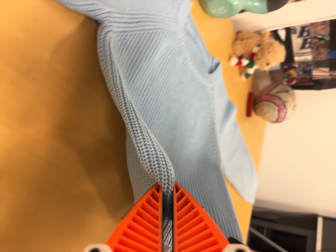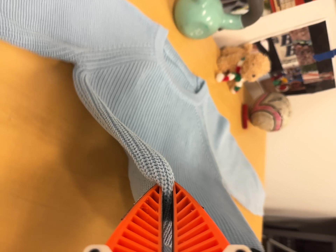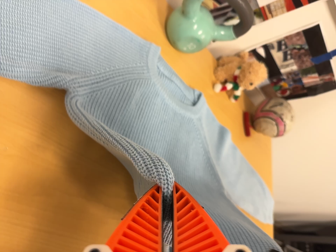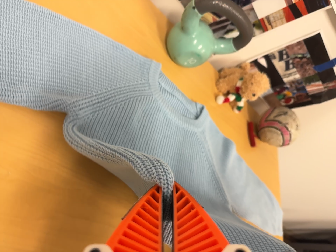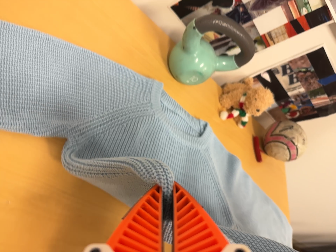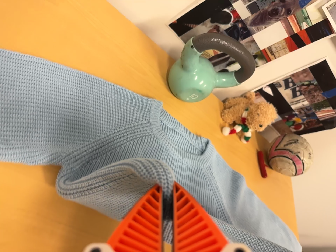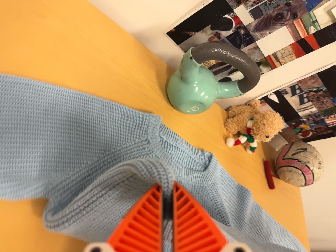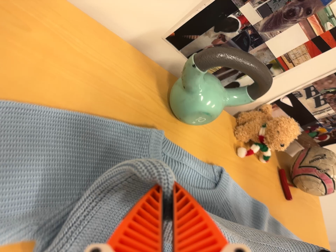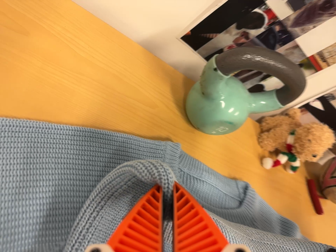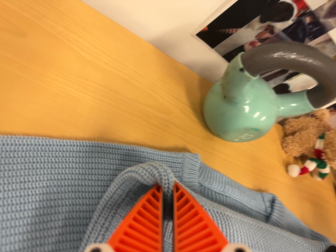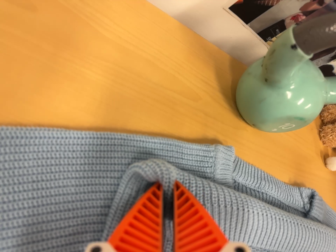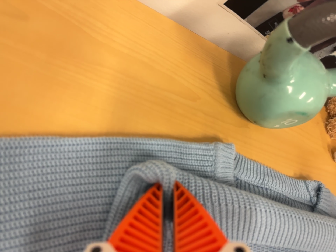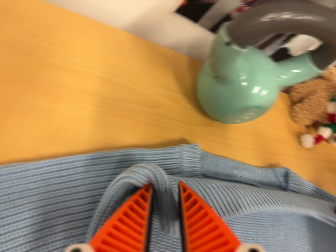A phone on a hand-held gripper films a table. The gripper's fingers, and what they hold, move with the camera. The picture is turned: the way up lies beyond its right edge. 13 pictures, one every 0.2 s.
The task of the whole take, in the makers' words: fold up.
0.0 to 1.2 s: The camera travels toward the top of its view, to its right and forward, about 14 cm, so close, fixed things drift downward. Its aim tips toward the top of its view by about 15 degrees, and the scene shifts downward. It rolls about its line of sight by about 15 degrees, and the scene rotates counterclockwise.
1.2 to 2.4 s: The camera travels forward and toward the top of its view, about 18 cm, so what stands in front looms larger. It rolls about its line of sight by about 15 degrees, and the scene rotates counterclockwise.
The film runs forward here.
